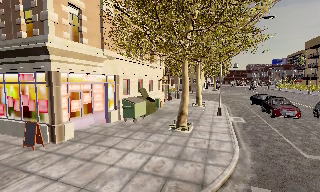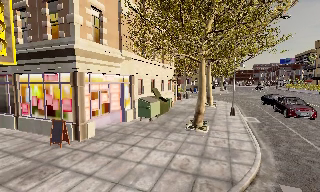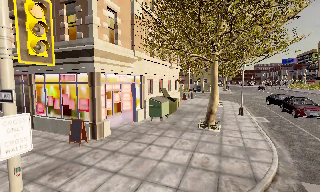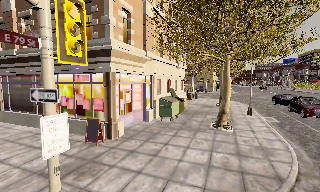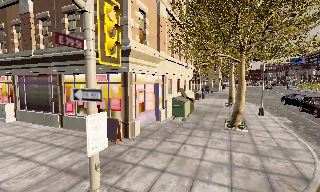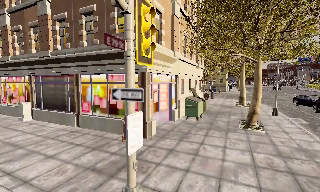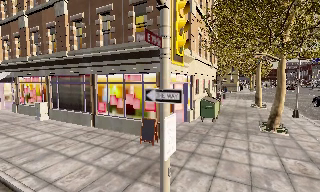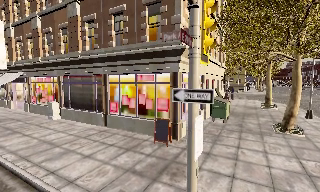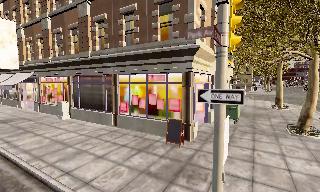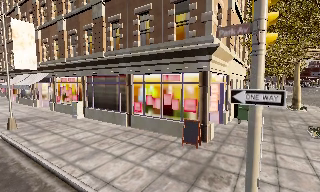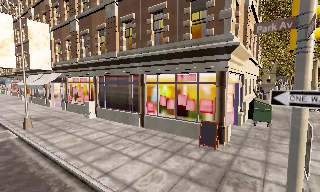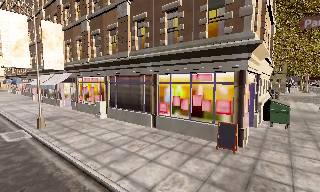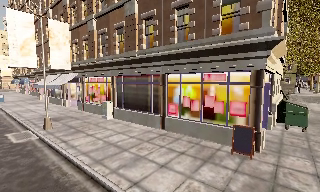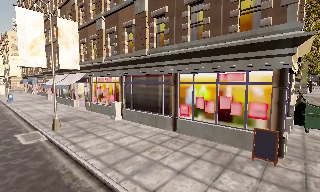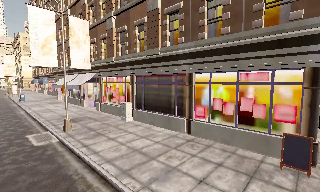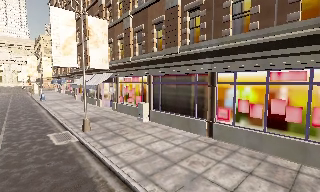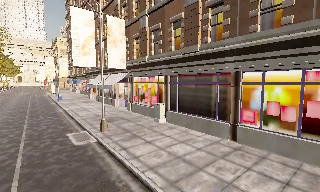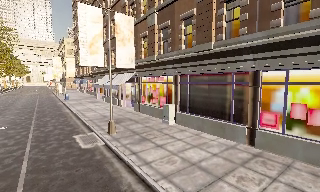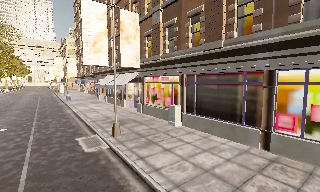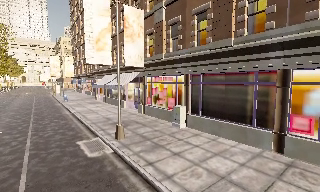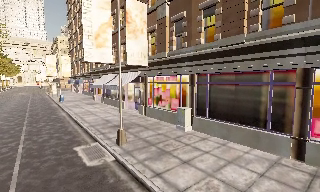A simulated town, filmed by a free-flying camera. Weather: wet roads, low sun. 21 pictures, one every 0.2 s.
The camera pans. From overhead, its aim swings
counterclockwise.
The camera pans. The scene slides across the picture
to the right.
0.0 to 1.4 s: The camera travels to its left, about 4.5 m, so close, fixed things drift to the right.
1.4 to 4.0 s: The camera pans to its left, which is counterclockwise from overhead, by about 20 degrees. It travels to its left and forward, about 6 m, so close, fixed things drift to the right.
The film runs forward here.
